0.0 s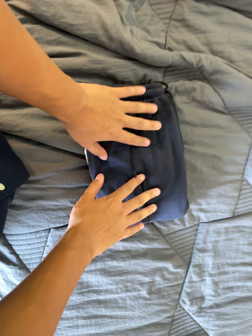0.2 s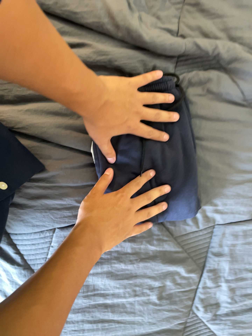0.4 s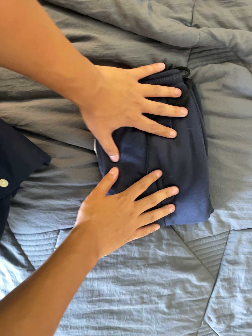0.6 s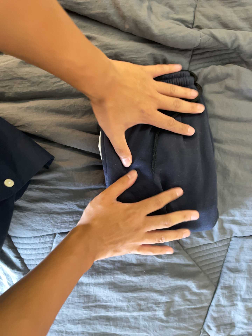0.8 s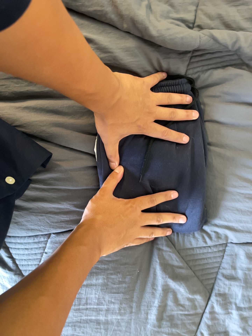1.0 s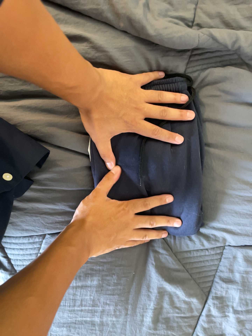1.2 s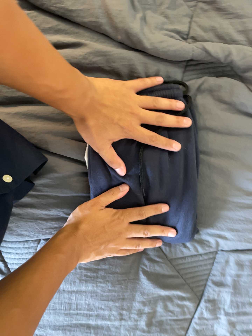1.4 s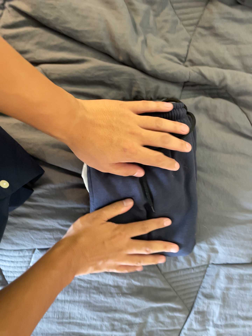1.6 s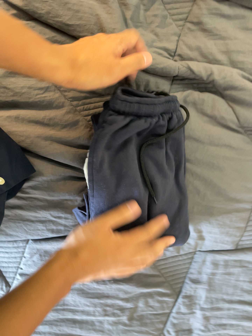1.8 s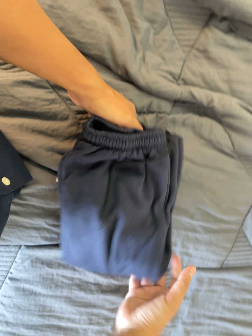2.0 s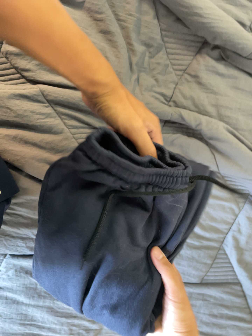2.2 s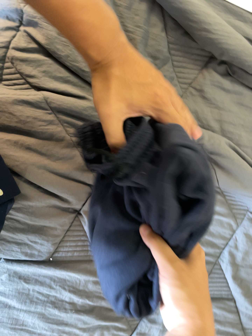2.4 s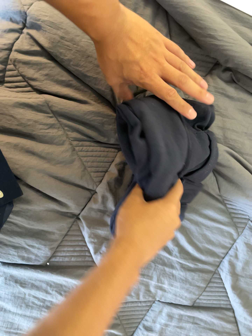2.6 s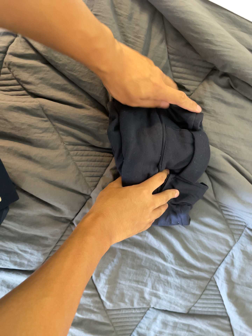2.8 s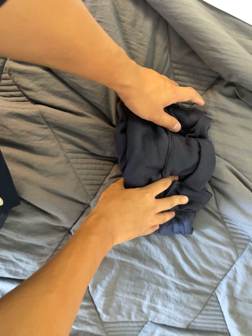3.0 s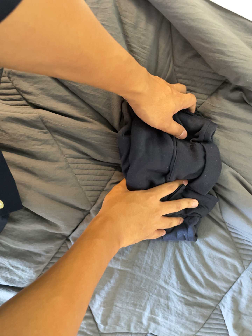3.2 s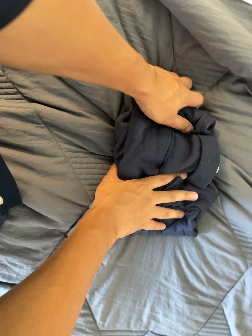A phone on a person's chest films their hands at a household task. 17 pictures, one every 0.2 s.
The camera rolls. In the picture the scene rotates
clockwise.
0.0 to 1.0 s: The camera pans to its left by about 10 degrees. It travels forward and to its right, about 12 cm, so what stands in front looms larger.
1.0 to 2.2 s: The camera swings to its right by about 10 degrees, and the scene slides to the left. It travels toward the top of its view and backward, about 12 cm, so close, fixed things drift downward. It rolls about its line of sight by about 15 degrees, and the scene rotates clockwise.
2.2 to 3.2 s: The camera travels to its right and forward, about 10 cm.
The film runs backward here.
